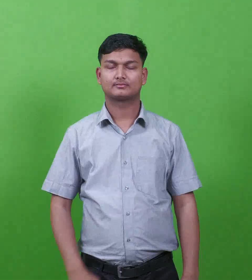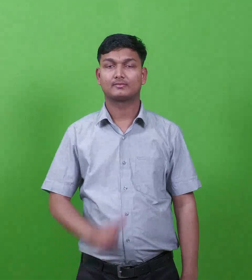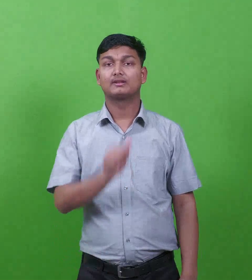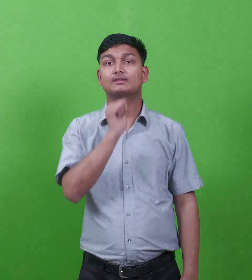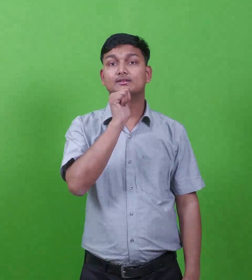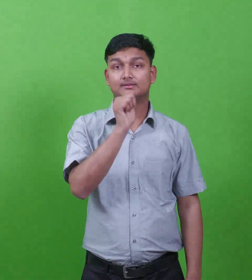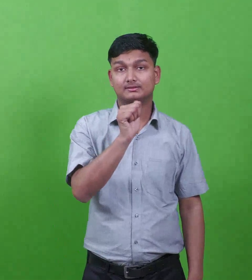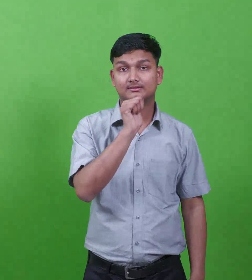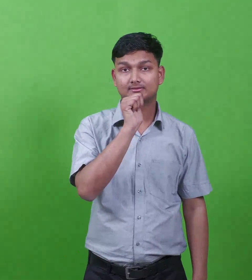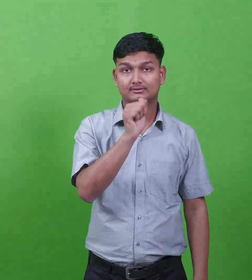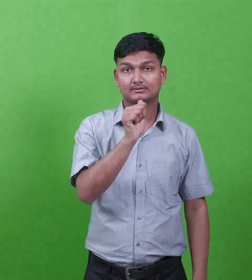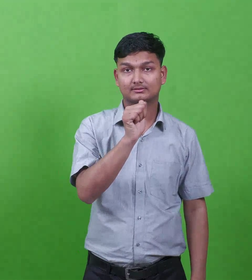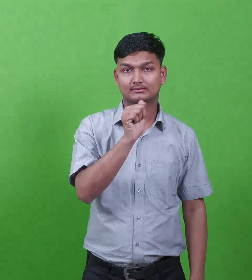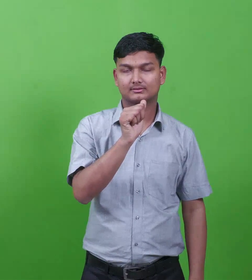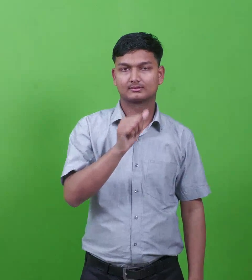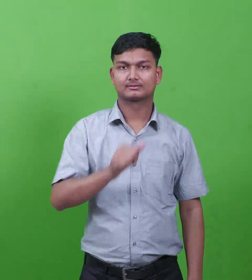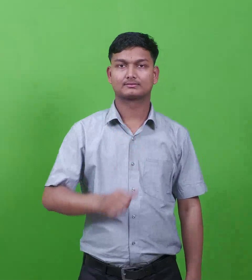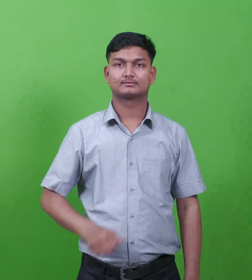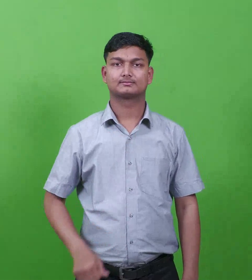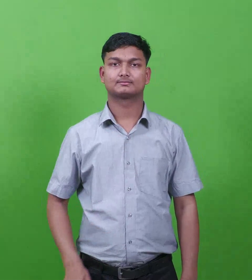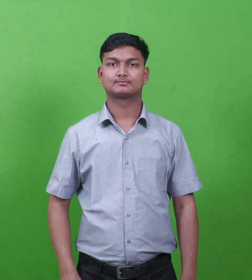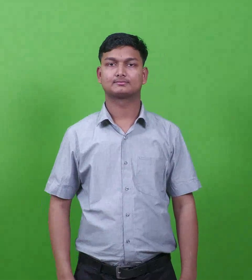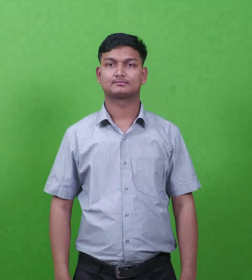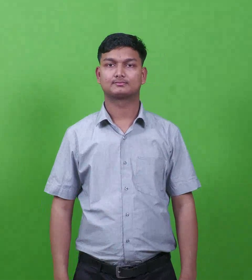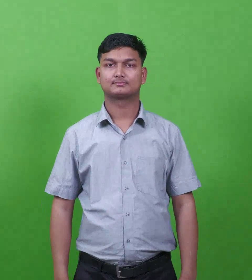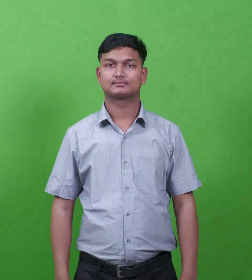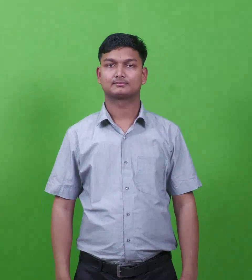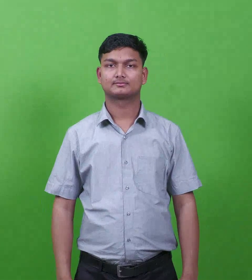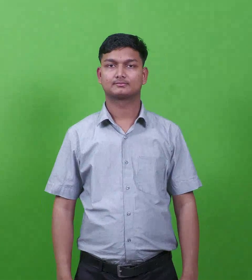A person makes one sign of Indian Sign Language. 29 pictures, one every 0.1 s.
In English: levi (matthew)
